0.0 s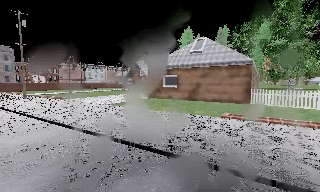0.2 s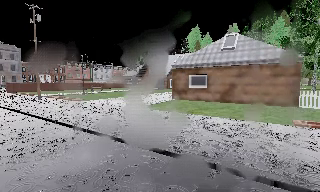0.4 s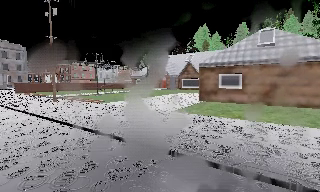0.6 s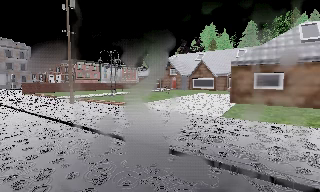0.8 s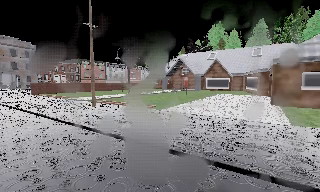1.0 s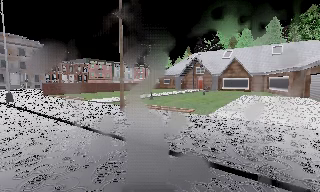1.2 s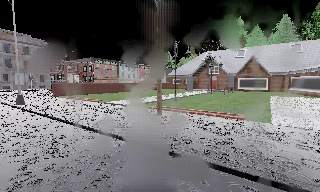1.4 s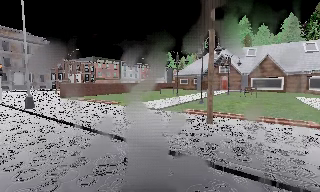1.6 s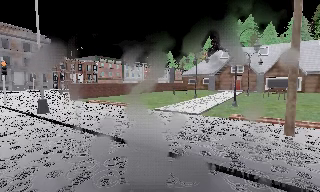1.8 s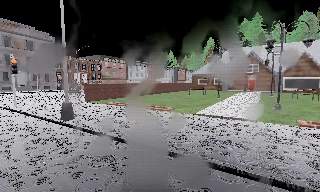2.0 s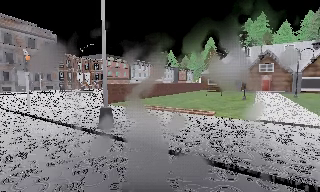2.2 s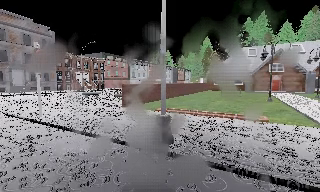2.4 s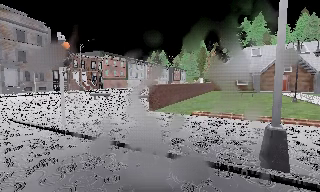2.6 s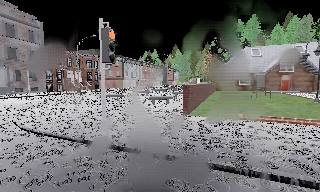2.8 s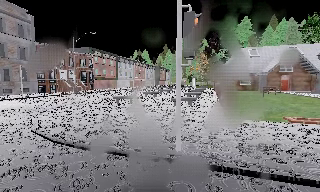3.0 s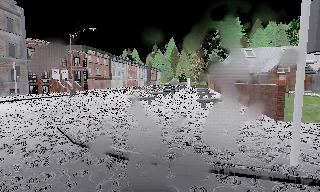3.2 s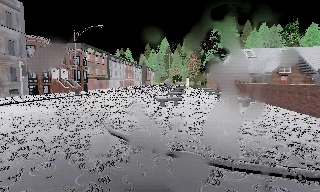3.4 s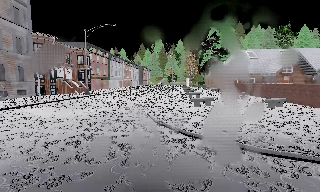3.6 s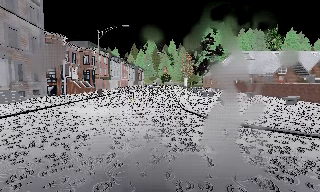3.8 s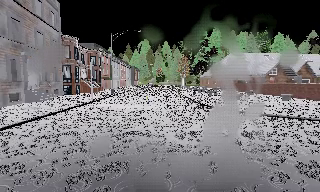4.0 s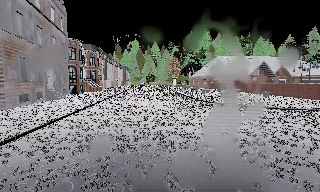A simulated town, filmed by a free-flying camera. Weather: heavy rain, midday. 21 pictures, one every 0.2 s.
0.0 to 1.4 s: The camera travels to its left and forward, about 16 m, so close, fixed things drift to the right.
1.4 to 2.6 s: The camera pans to its right, which is clockwise from overhead, by about 10 degrees. It travels to its left and forward, about 14 m, so close, fixed things drift to the right.
2.6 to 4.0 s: The camera pans to its right, which is clockwise from overhead, by about 25 degrees. It travels to its left, about 16 m, so close, fixed things drift to the right.
The film runs forward here.
